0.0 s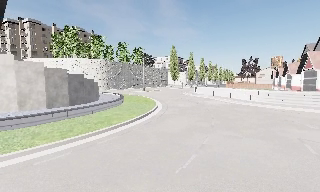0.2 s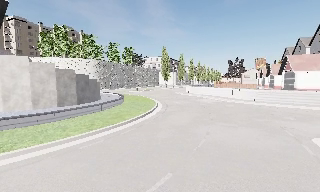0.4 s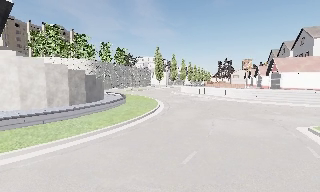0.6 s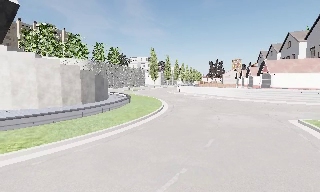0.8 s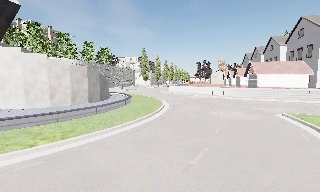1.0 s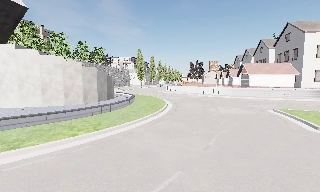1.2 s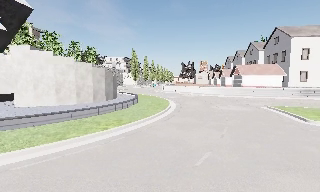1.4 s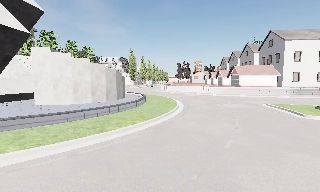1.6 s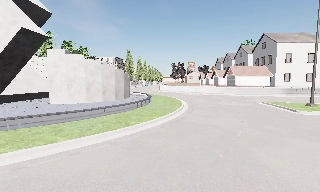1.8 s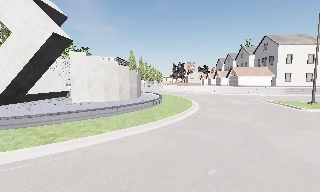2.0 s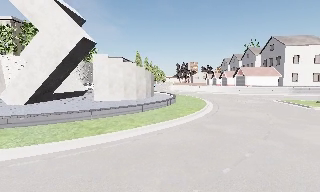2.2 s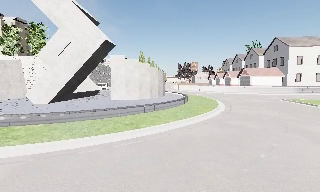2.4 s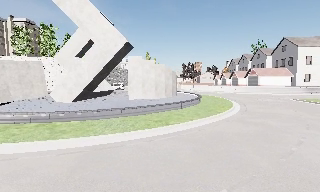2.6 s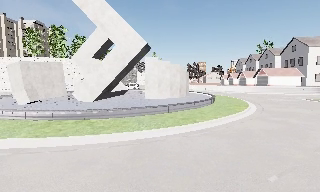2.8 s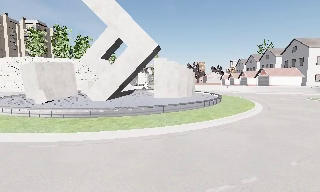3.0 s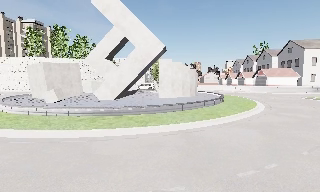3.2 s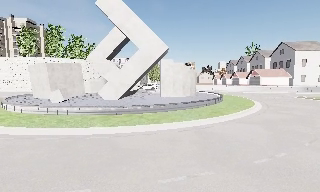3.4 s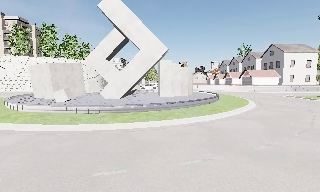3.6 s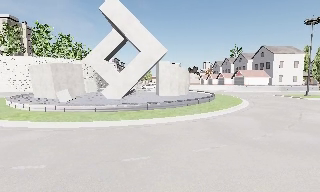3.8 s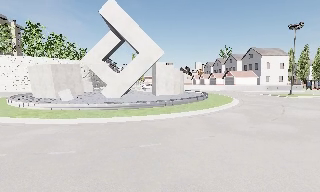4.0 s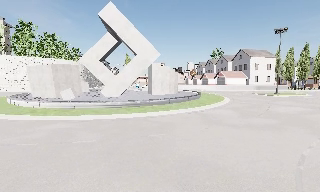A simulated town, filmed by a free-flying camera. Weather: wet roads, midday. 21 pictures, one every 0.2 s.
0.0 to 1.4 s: The camera pans to its right, which is clockwise from overhead, by about 25 degrees. It travels to its left and backward, about 13 m.
1.4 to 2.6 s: The camera travels to its left and backward, about 10 m, so close, fixed things drift to the right.
2.6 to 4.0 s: The camera pans to its right, which is clockwise from overhead, by about 15 degrees. It travels to its left and backward, about 8 m.
The film runs backward here.
